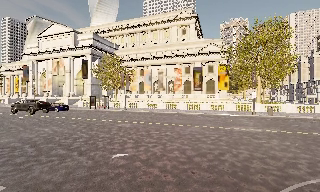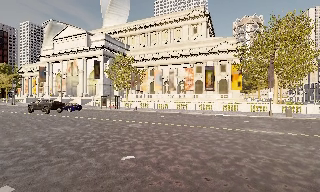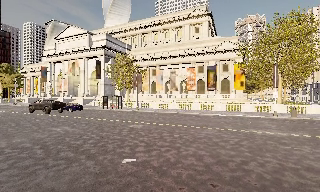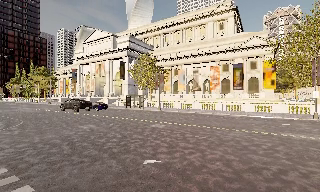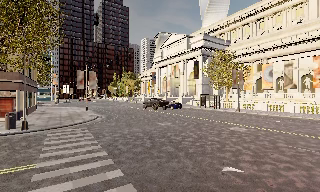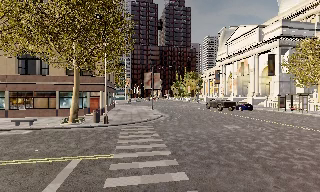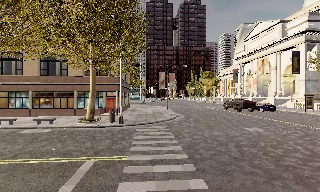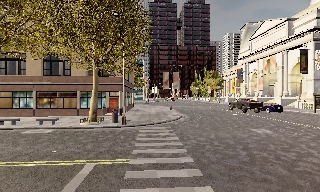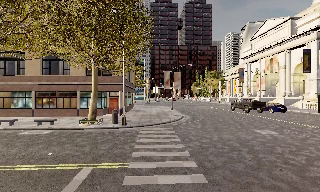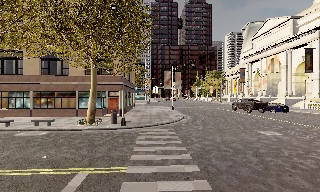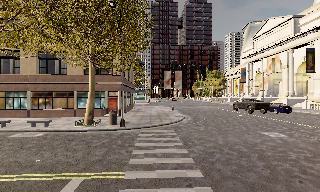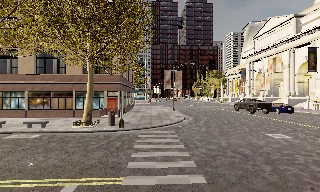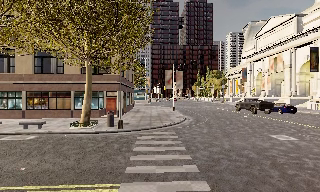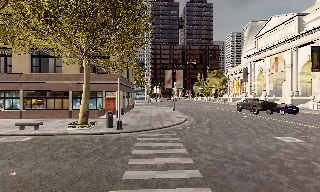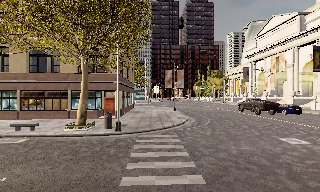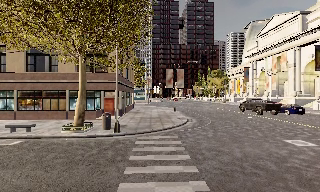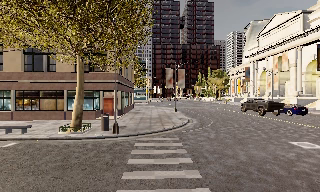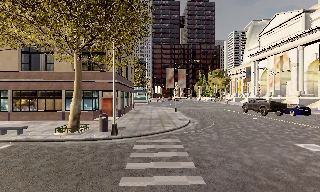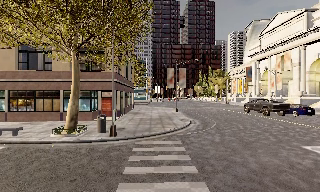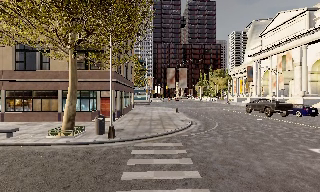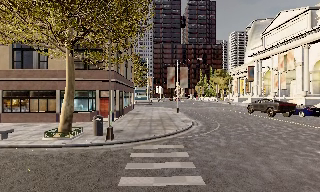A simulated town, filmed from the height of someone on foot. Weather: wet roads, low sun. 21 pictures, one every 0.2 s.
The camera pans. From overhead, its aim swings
counterclockwise.
The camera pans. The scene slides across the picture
to the right.
0.0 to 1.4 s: The camera swings to its left by about 65 degrees, and the scene slides to the right. It travels forward, about 2.5 m.
1.4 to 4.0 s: The camera travels forward, about 4.5 m, so what stands in front looms larger.
The film runs forward here.
